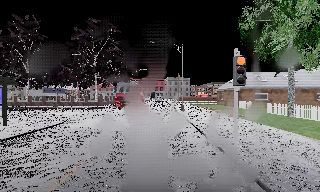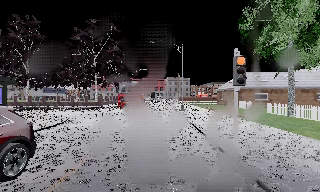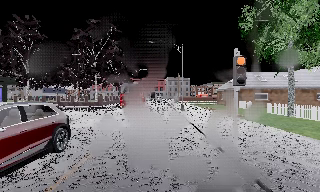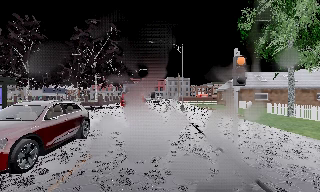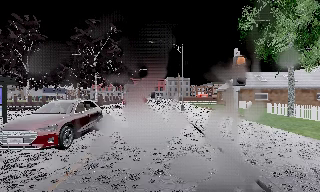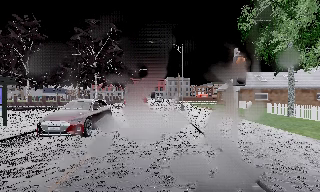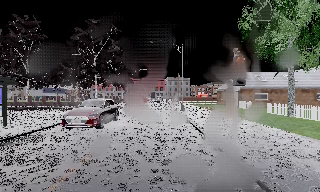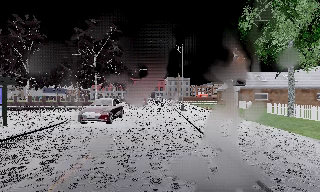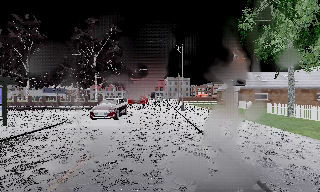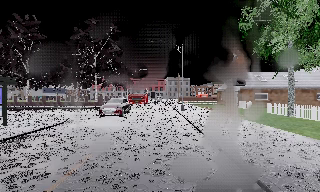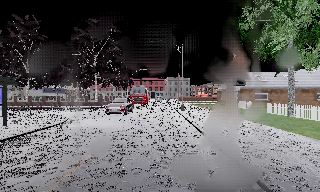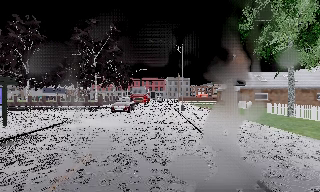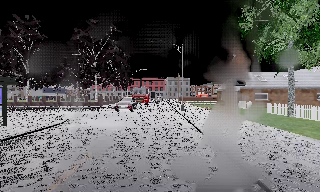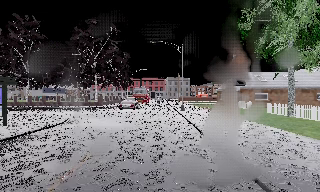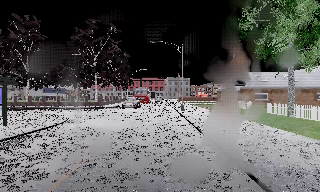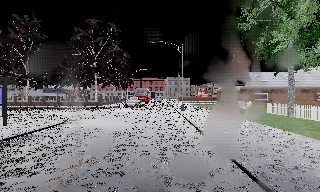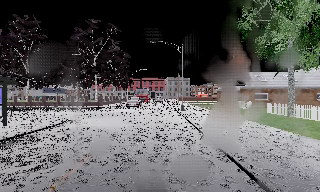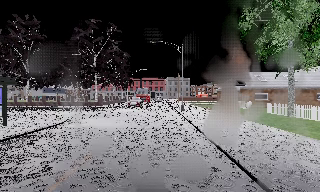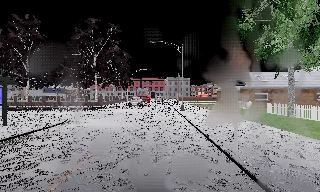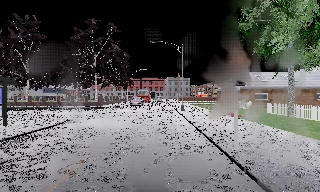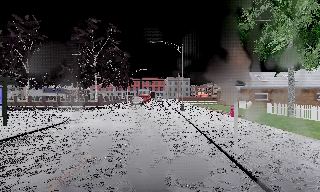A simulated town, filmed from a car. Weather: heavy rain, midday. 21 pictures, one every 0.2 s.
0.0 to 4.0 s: The camera keeps its place and its aim.
The film runs backward here.
